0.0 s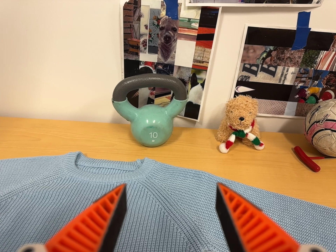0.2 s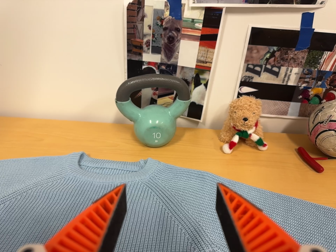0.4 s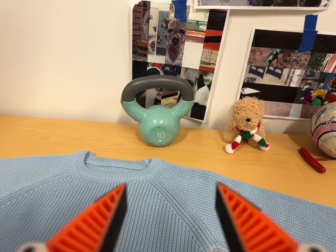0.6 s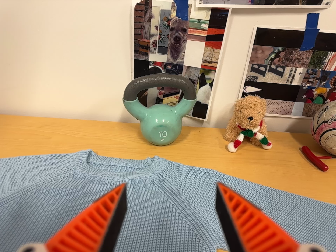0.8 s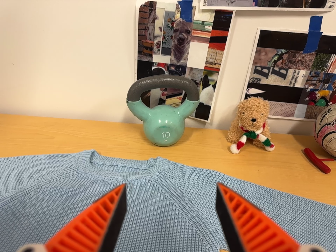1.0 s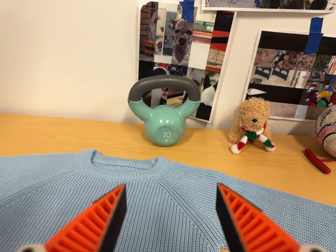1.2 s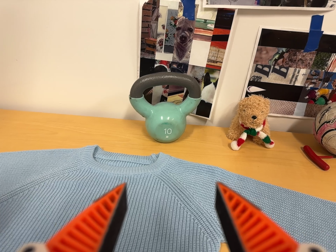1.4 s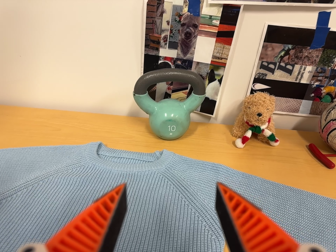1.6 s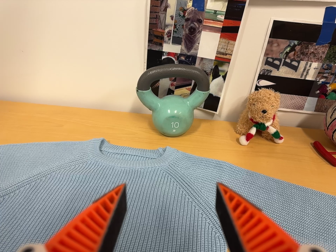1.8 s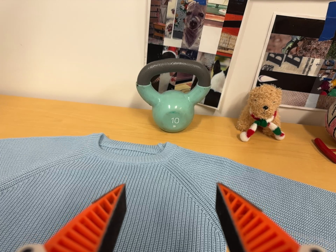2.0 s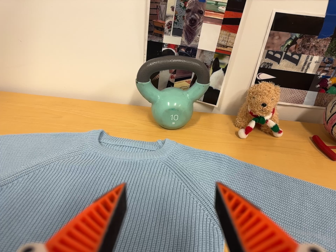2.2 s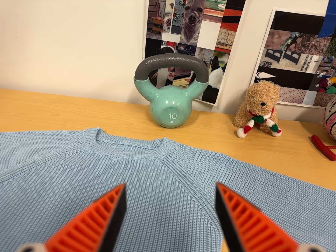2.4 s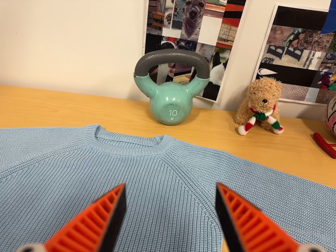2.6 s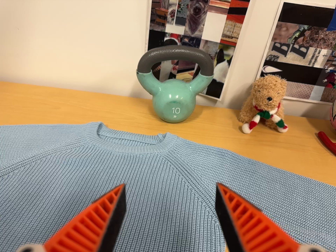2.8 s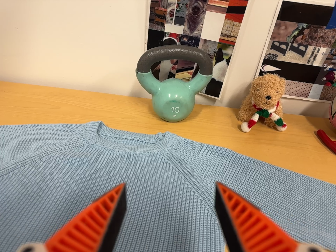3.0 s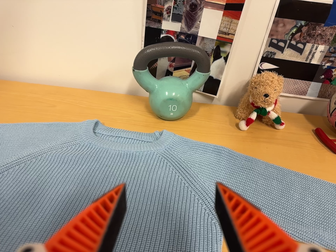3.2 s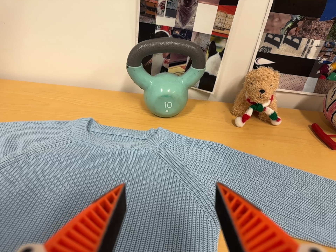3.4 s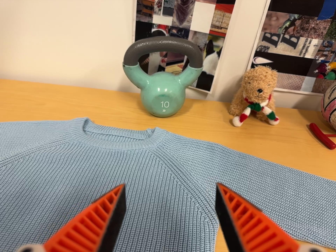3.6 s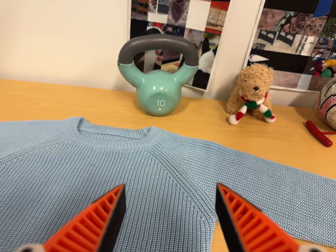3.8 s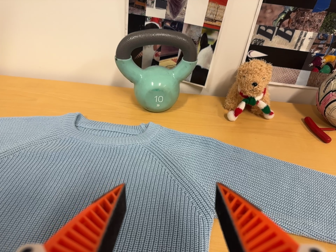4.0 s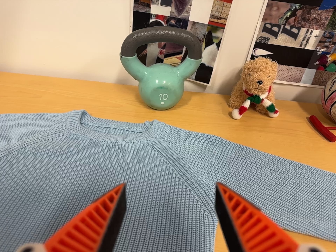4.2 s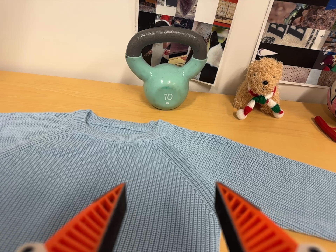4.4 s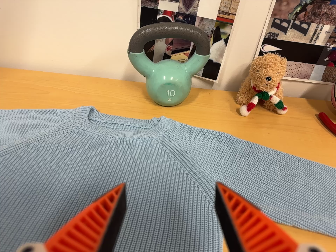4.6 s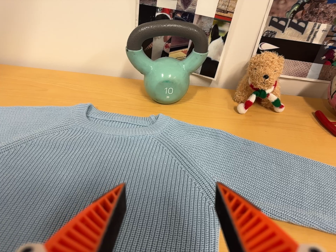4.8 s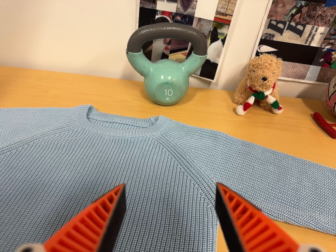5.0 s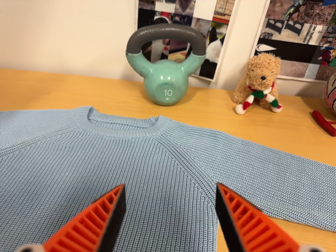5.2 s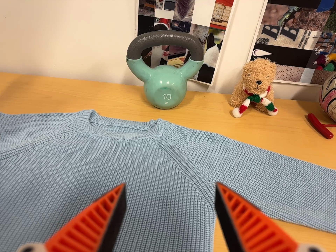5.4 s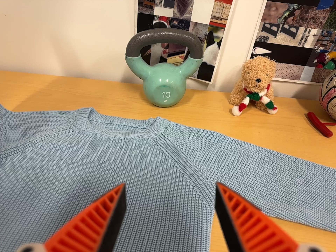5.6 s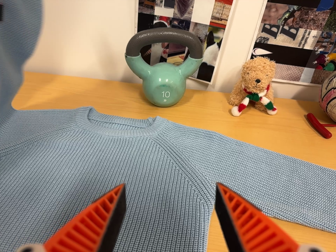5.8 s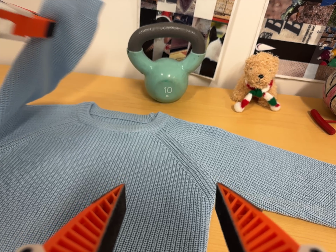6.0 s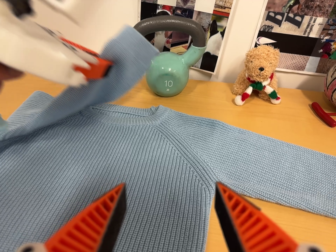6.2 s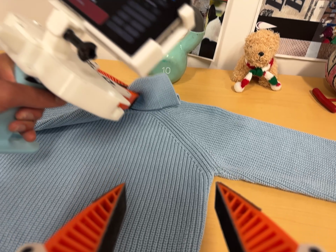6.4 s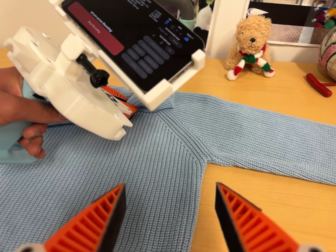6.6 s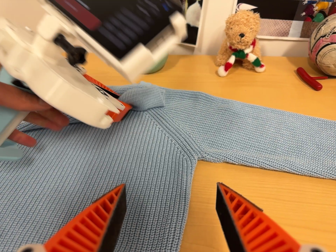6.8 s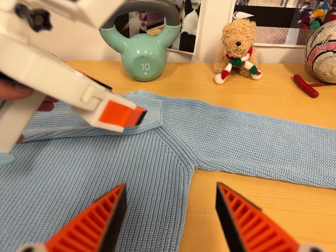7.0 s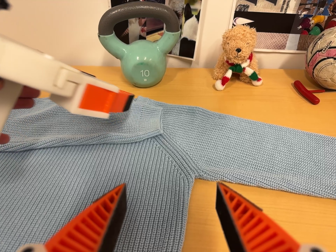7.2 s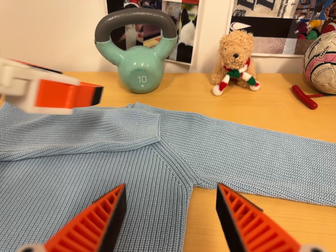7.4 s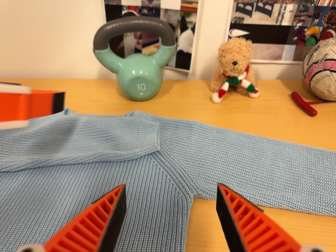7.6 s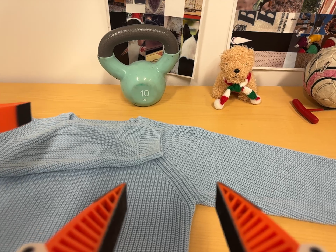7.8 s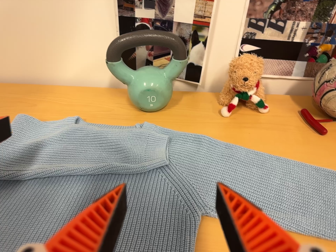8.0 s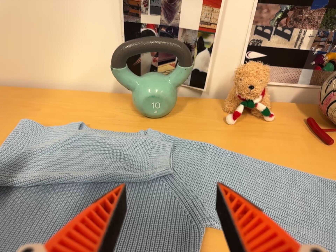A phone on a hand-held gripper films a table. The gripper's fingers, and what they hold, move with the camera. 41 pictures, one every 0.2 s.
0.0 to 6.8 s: The camera travels toward the bottom of its view, about 6 cm, so close, fixed things drift upward. Its aim tips toward the bottom of its view by about 10 degrees, and the scene shifts upward.
6.8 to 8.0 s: The camera travels toward the top of its view, about 6 cm, so close, fixed things drift downward.
The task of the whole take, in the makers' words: left arm across.
The film runs forward here.
